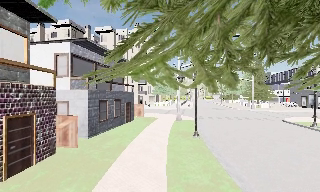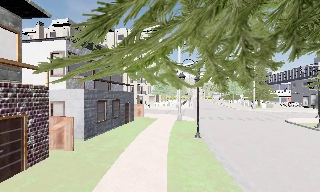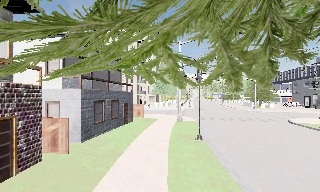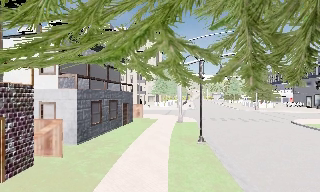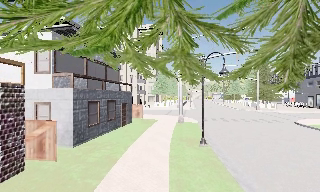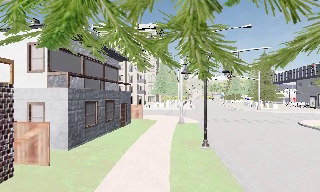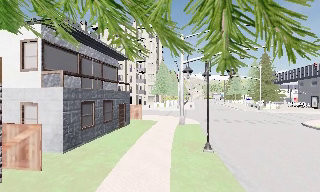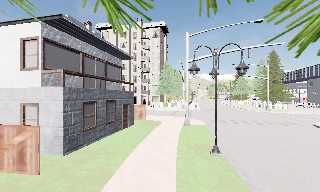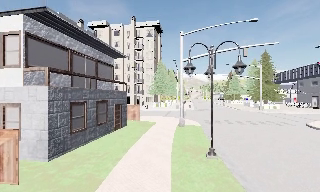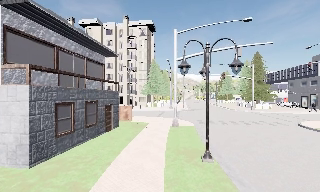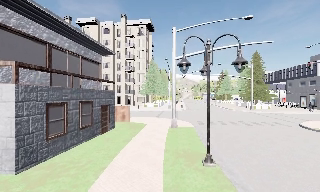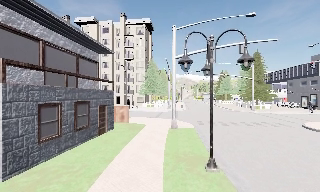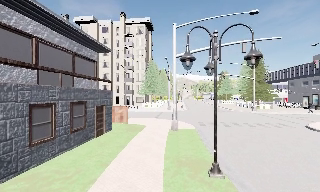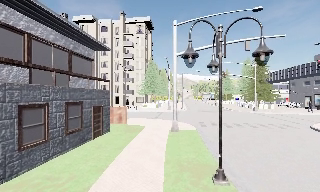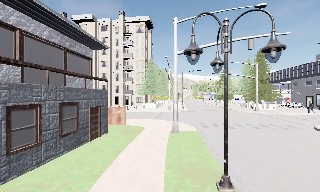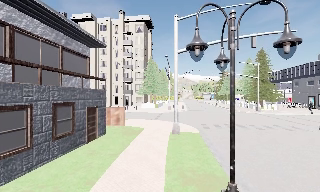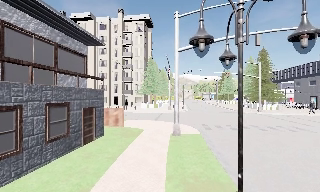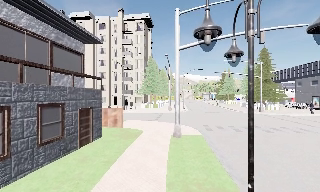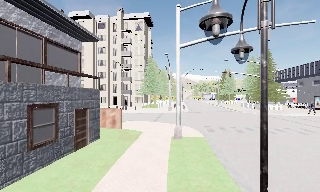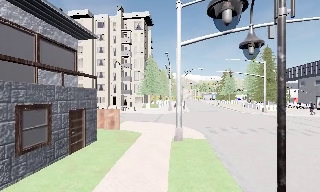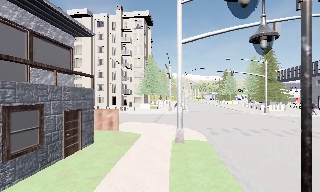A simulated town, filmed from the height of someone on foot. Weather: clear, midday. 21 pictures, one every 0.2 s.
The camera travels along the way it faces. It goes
forward.
0.0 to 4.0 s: The camera travels forward, about 8 m, so what stands in front looms larger.
The film runs forward here.
